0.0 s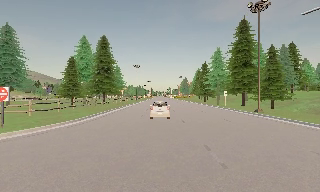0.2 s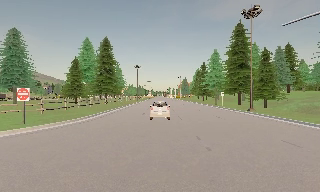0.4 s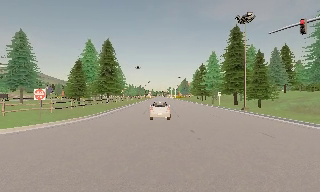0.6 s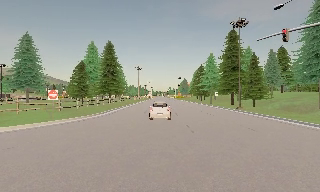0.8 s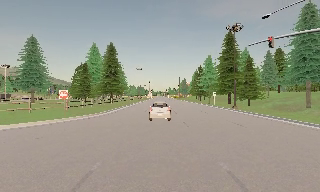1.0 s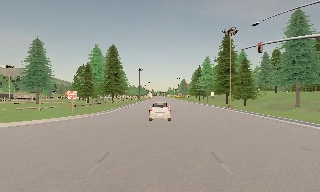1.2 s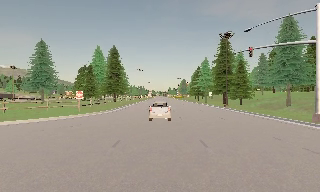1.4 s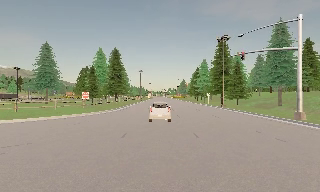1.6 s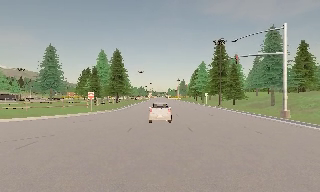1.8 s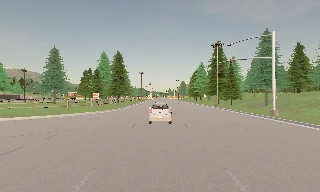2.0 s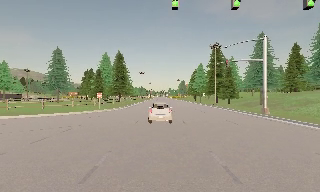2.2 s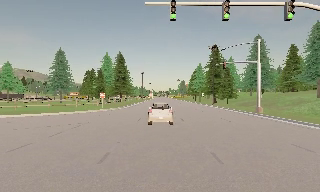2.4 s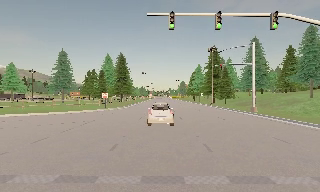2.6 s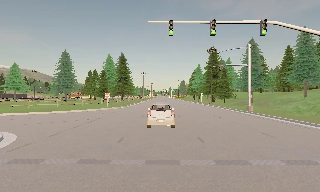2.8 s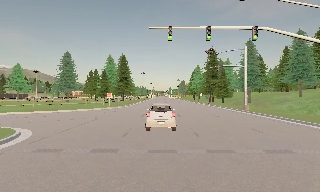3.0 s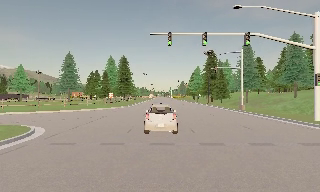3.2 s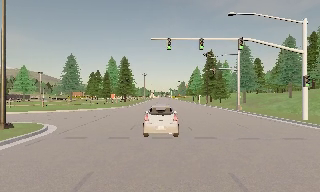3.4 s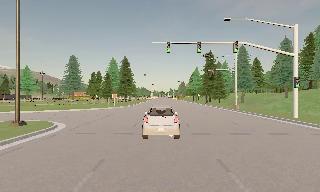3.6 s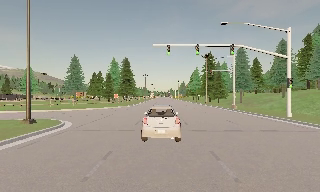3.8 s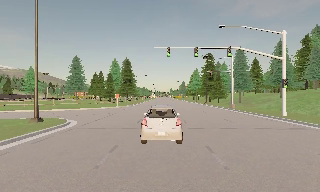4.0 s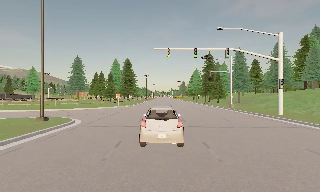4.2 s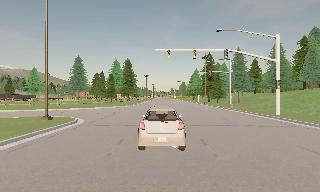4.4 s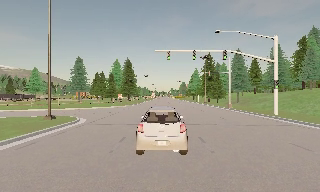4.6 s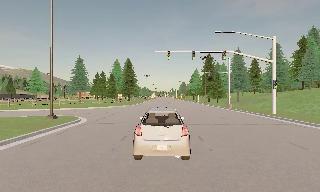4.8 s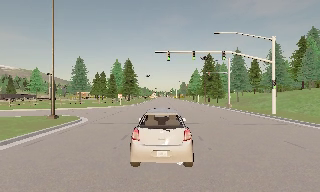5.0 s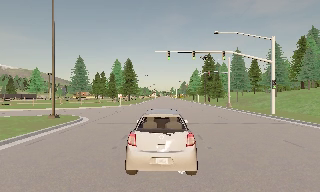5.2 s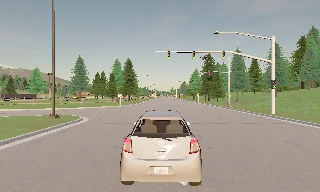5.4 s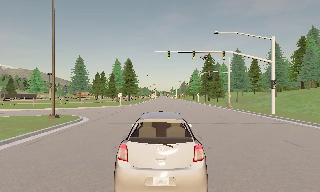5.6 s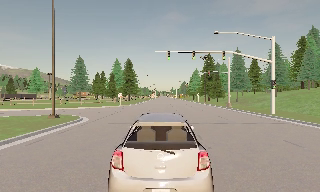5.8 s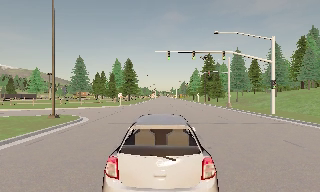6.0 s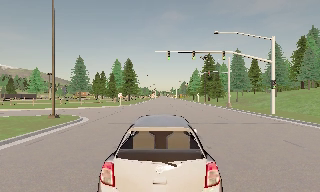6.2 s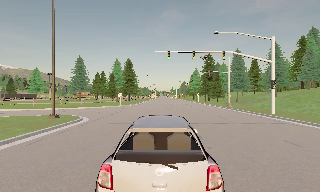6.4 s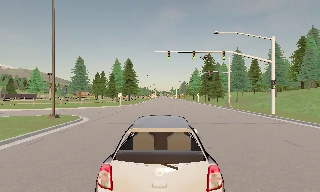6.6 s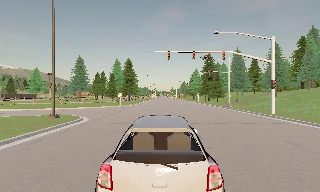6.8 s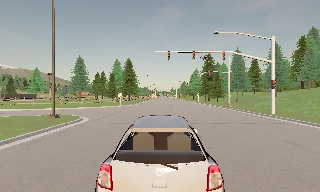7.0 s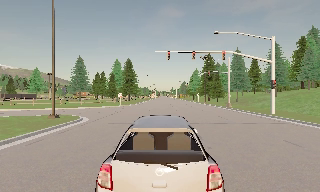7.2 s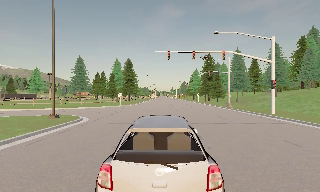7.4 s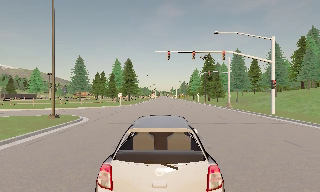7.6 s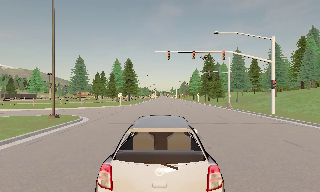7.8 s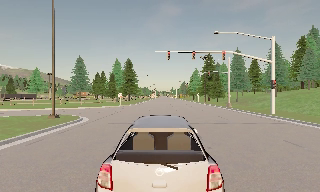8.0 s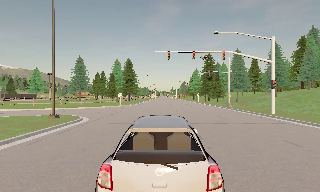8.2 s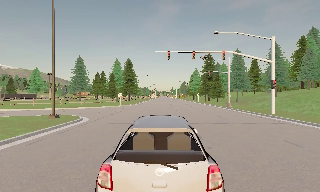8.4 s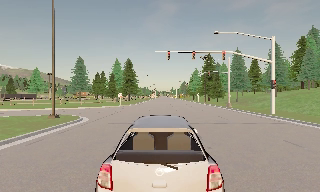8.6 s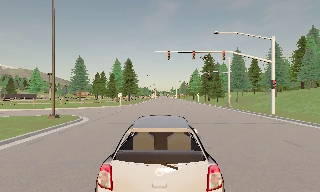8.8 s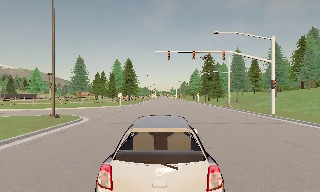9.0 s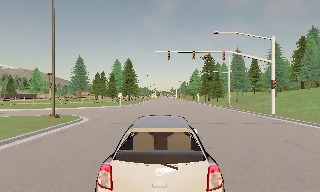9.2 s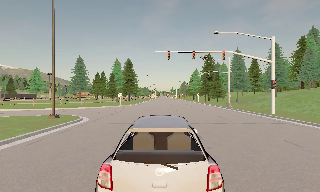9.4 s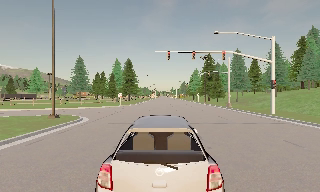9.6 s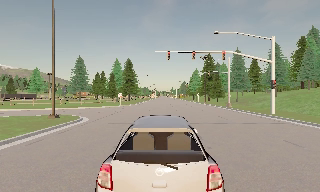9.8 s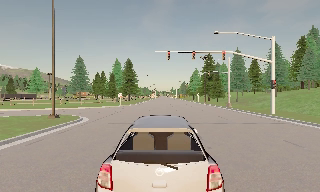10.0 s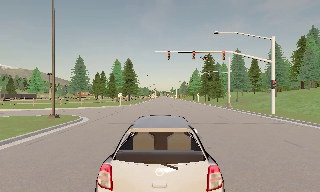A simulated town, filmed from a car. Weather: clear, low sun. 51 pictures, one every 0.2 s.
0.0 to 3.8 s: The camera travels backward, about 20 m, so what stands in front gets smaller. It loses speed.
3.8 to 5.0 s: The camera travels backward, about 1.5 m, so what stands in front gets smaller. It loses speed.
5.0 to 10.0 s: The camera keeps its place and its aim.
The film runs backward here.
